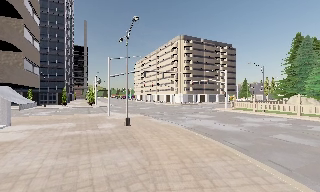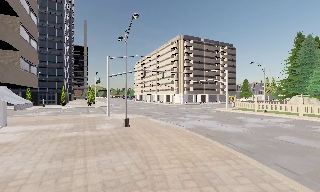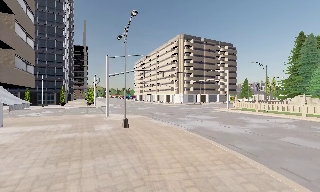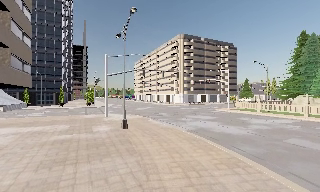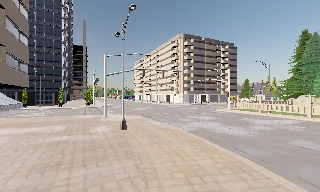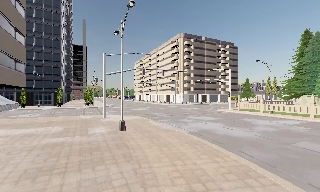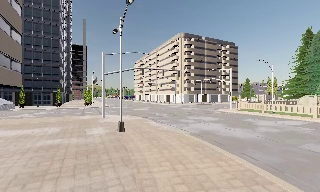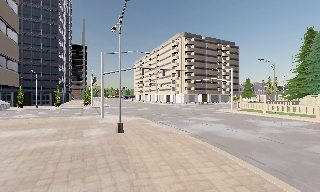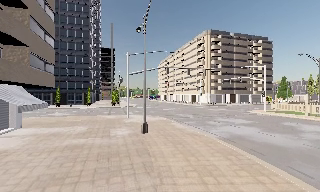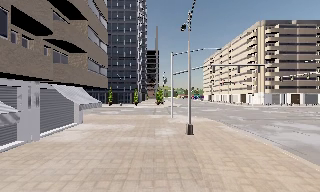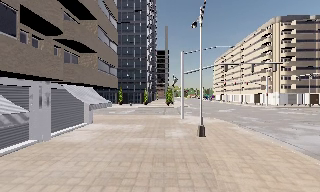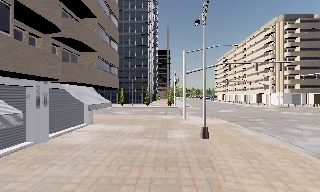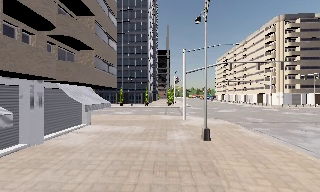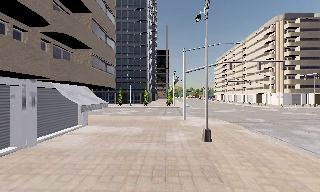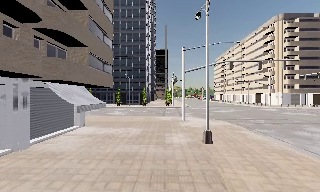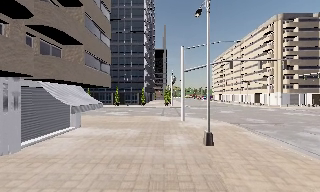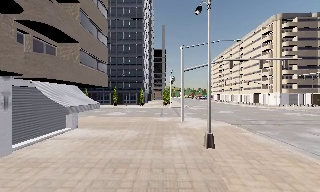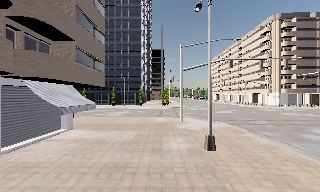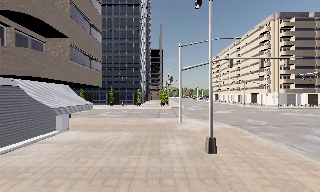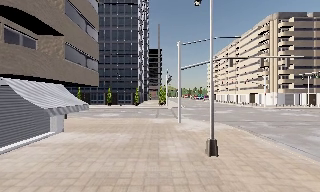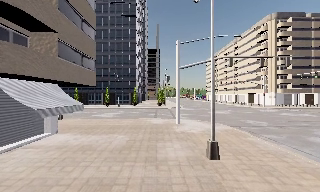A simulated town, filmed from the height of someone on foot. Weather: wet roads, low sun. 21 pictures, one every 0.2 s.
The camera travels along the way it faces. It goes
forward.
0.0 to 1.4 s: The camera travels forward, about 2.5 m, so what stands in front looms larger.
1.4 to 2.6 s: The scene slides to the right, as the camera pans about 30 degrees to its left. It travels forward, about 2 m, so what stands in front looms larger.
2.6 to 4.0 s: The camera travels forward, about 2.5 m, so what stands in front looms larger.
The film runs forward here.
